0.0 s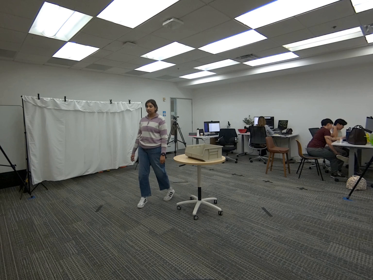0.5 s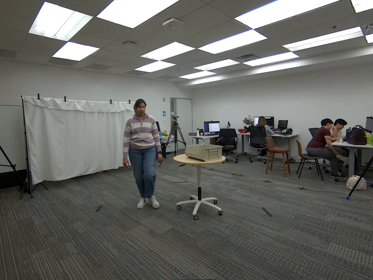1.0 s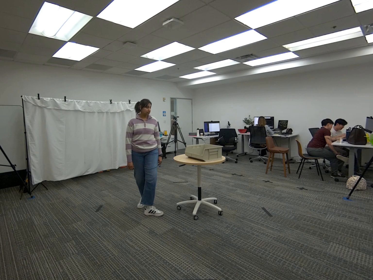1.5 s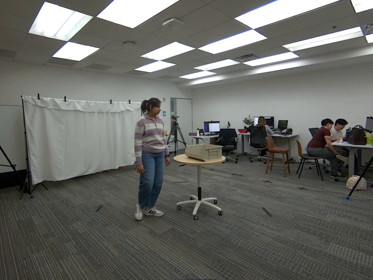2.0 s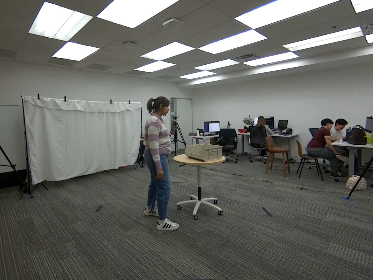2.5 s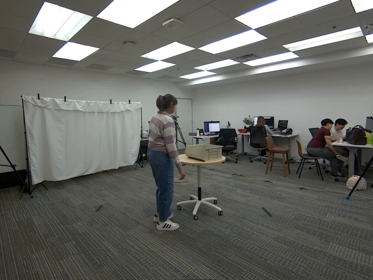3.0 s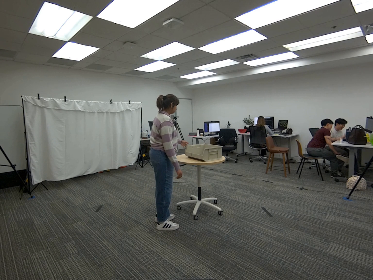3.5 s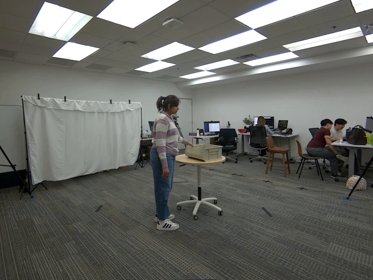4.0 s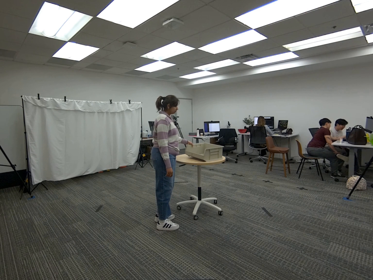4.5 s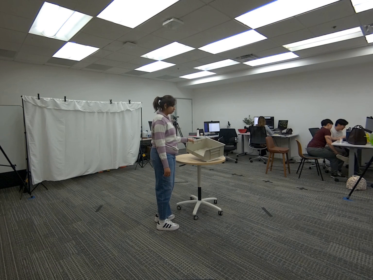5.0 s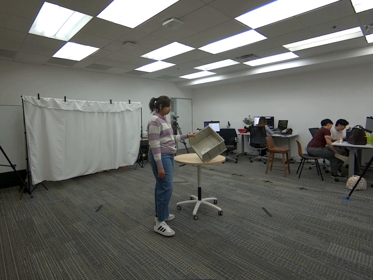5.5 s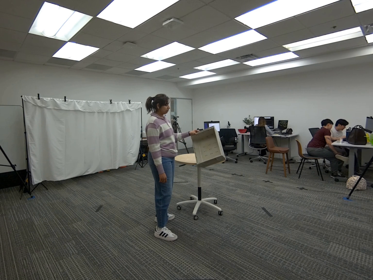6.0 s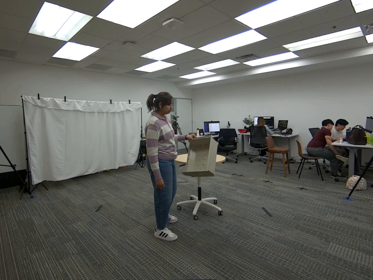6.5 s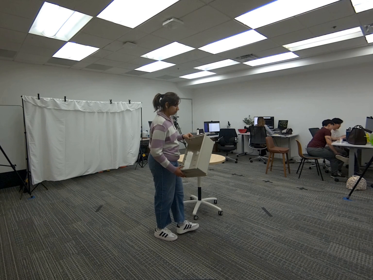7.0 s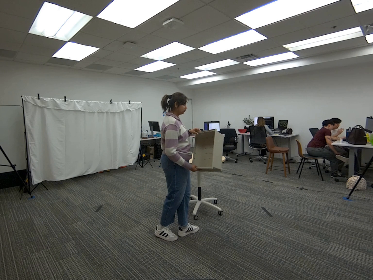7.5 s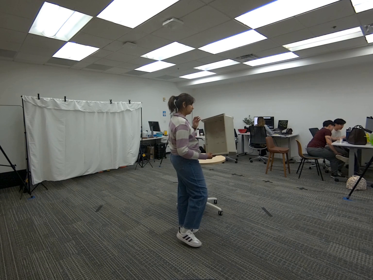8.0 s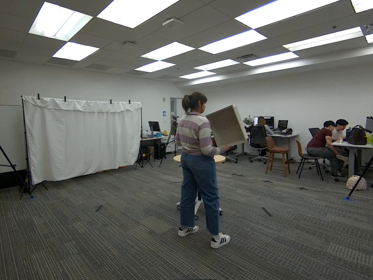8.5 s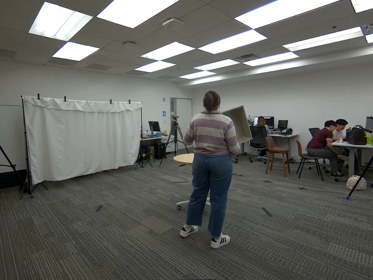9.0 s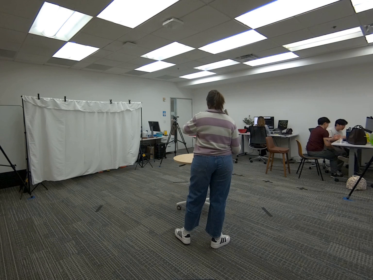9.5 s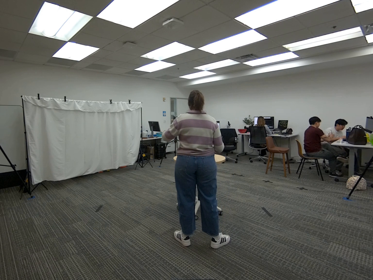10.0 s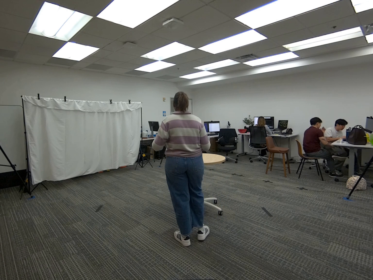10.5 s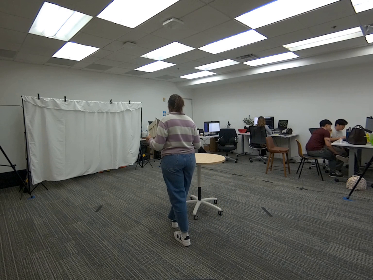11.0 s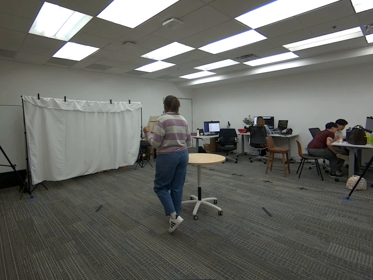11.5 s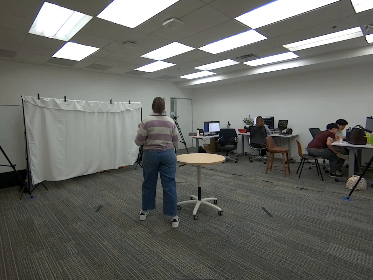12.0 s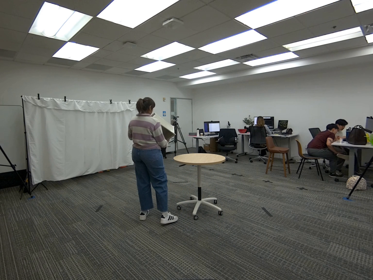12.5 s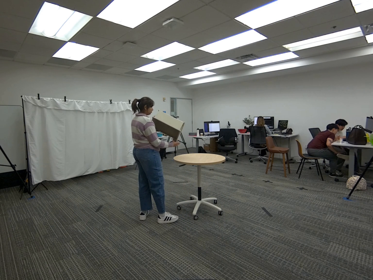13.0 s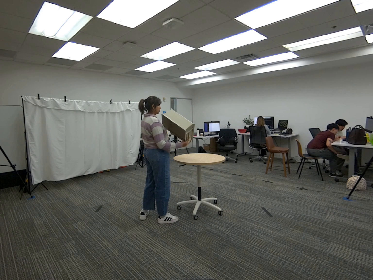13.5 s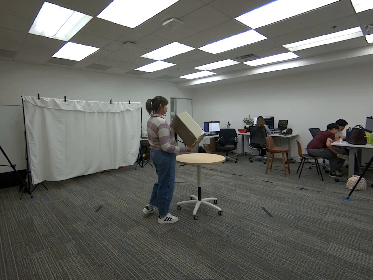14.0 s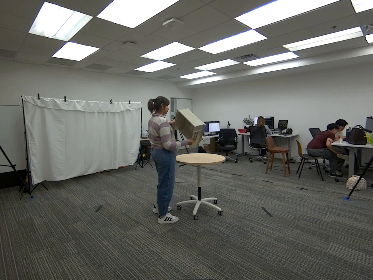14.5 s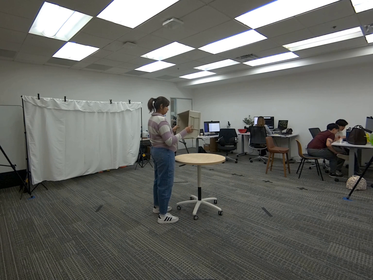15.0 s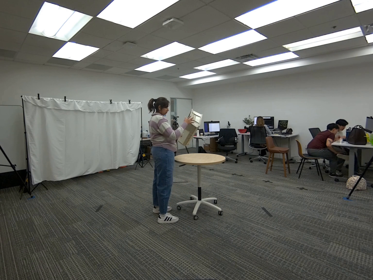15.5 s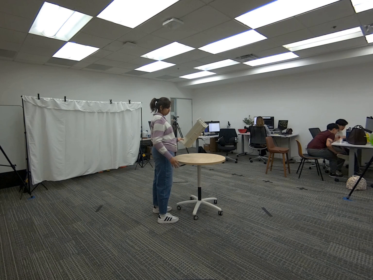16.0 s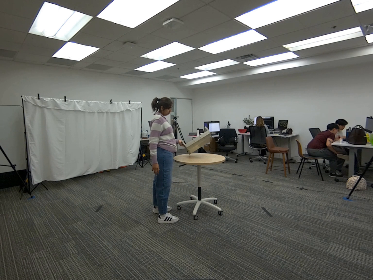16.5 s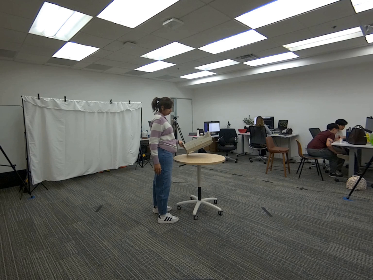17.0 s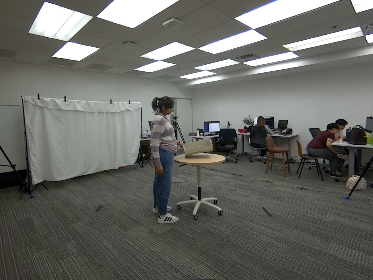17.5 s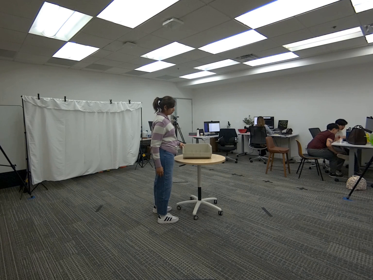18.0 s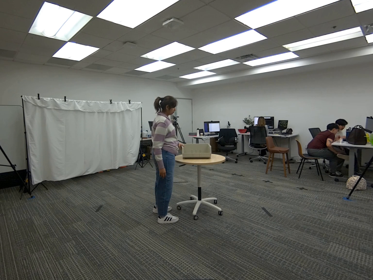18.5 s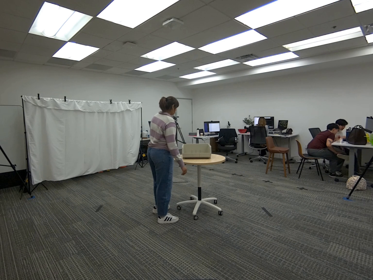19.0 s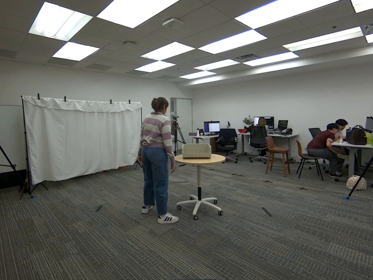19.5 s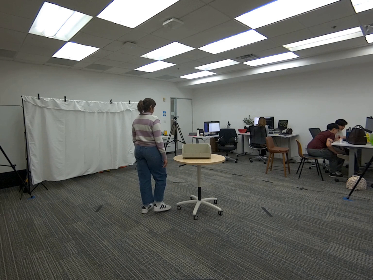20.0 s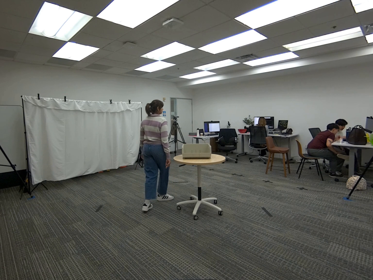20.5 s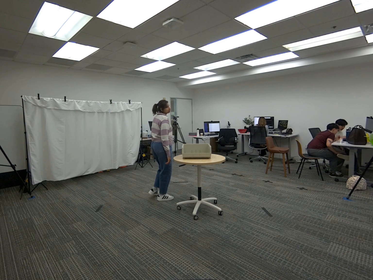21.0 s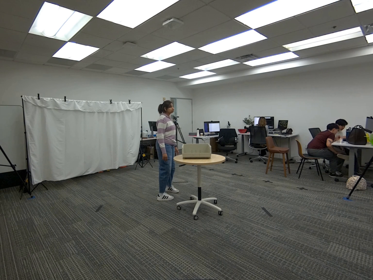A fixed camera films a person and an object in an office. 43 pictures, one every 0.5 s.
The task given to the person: Walk over to the beige bin on the ground and pick up the bin using your left hand and handover the bin to your right hand. Wallk within the bounding area and handover the bin back to the left hand and place the bin on the round table.
